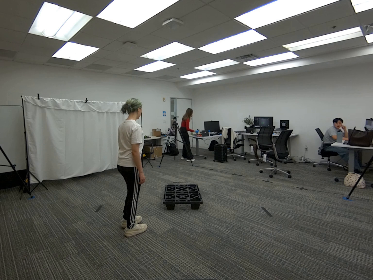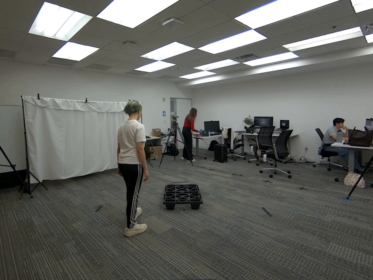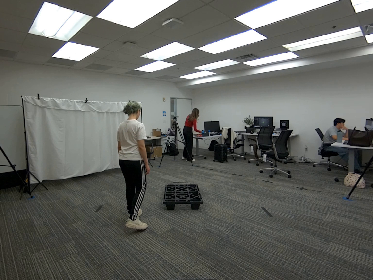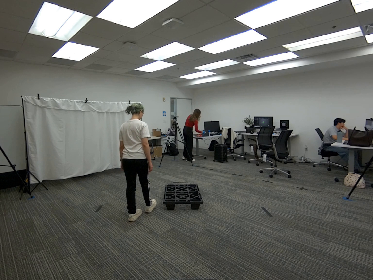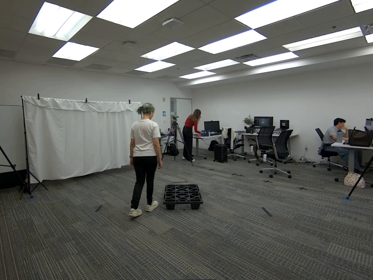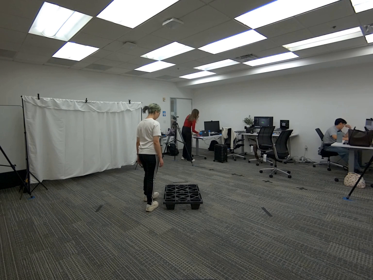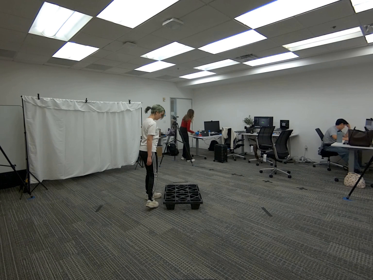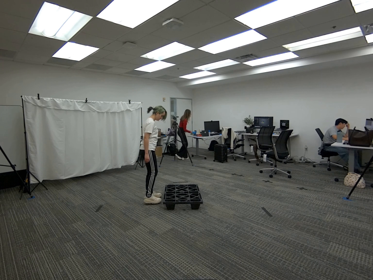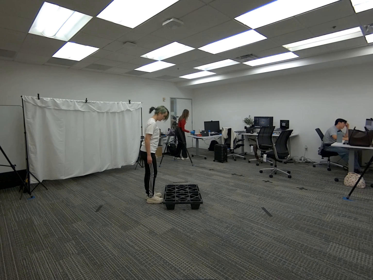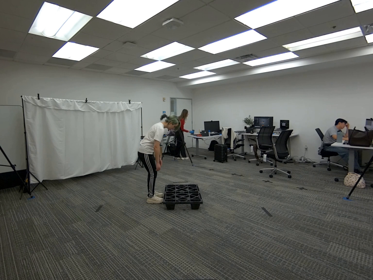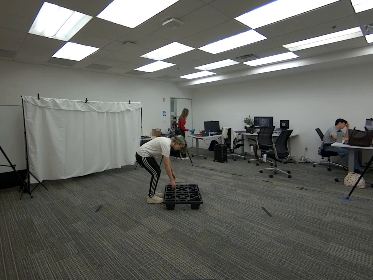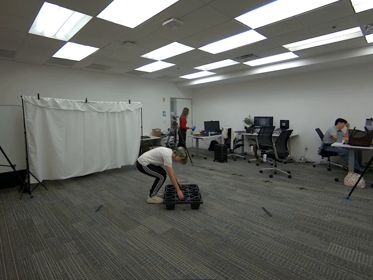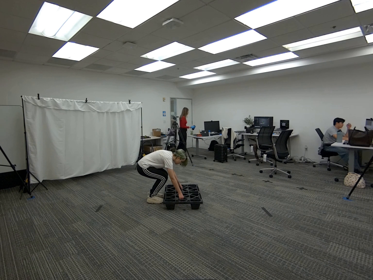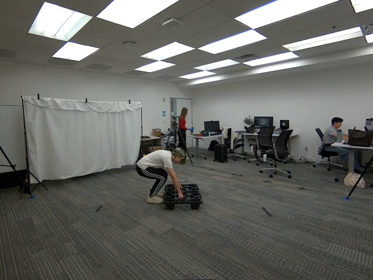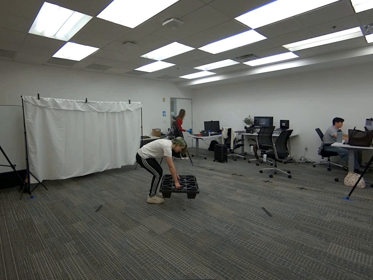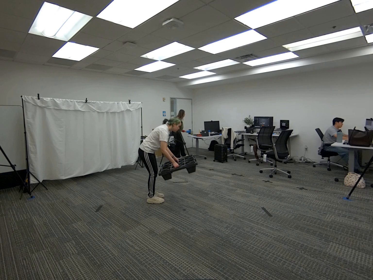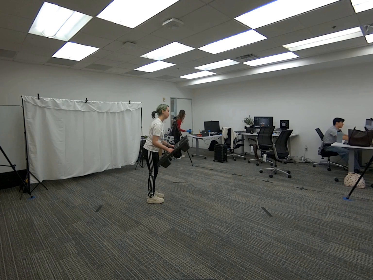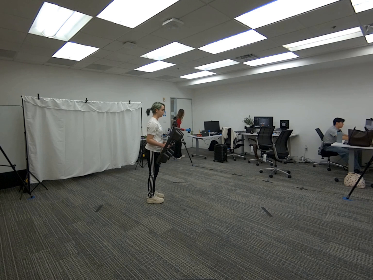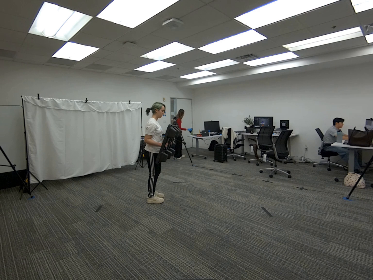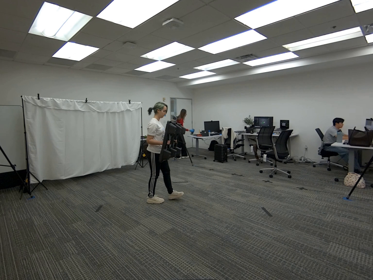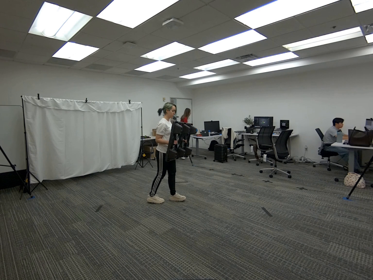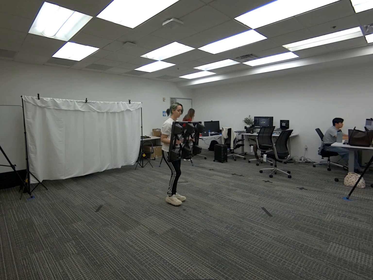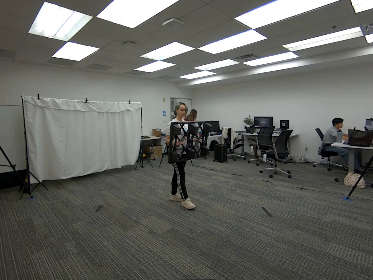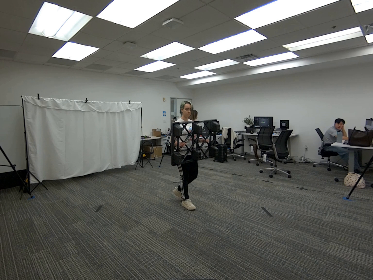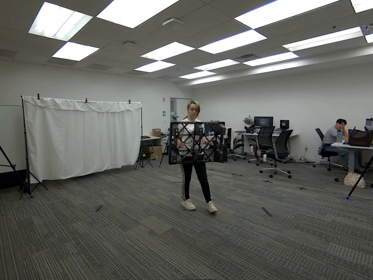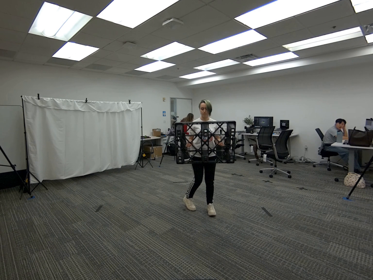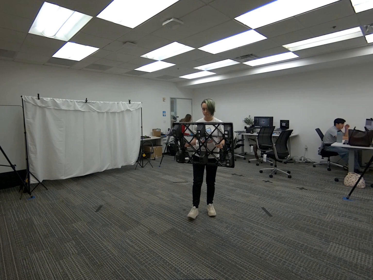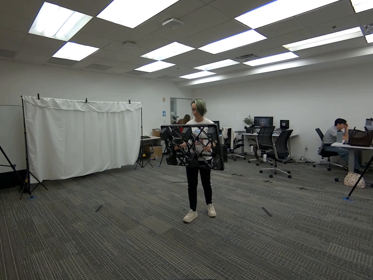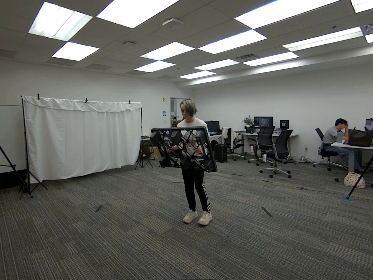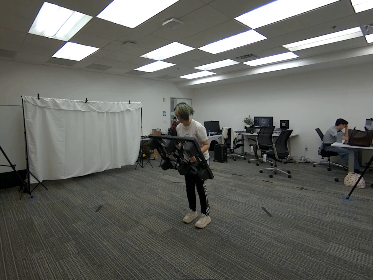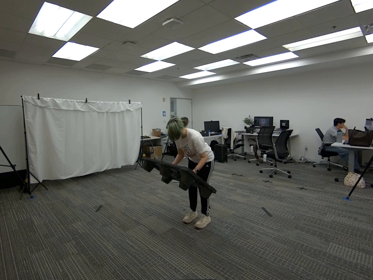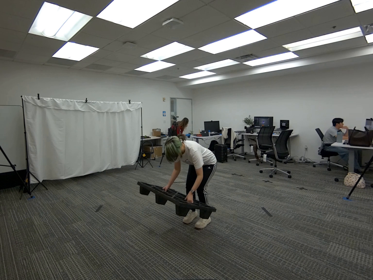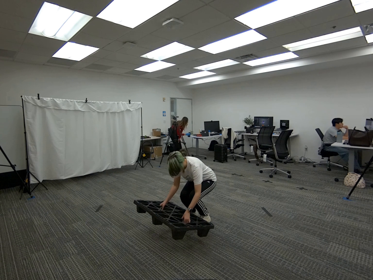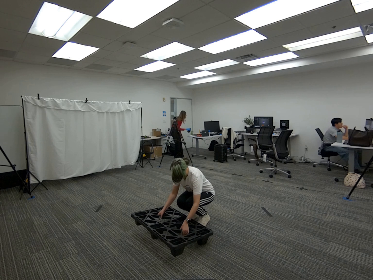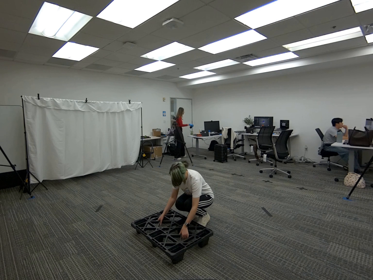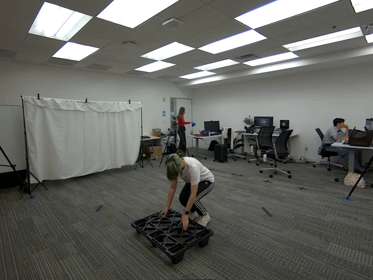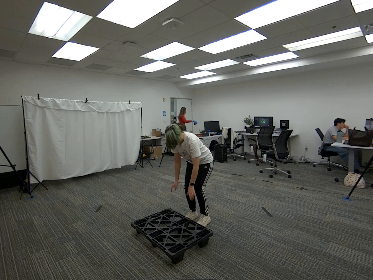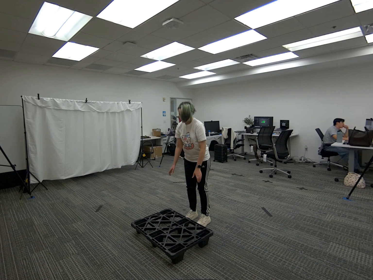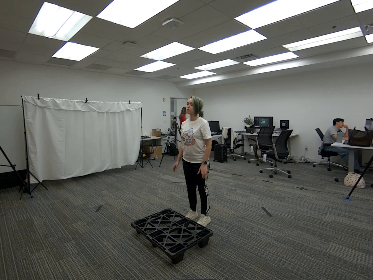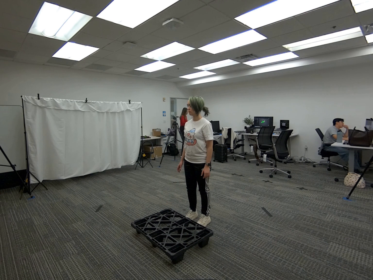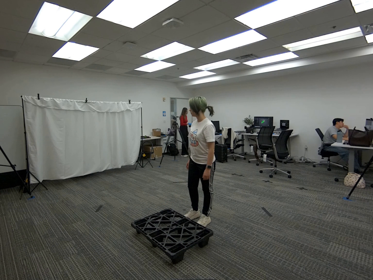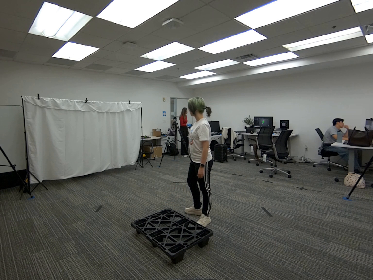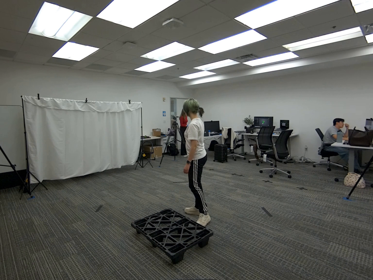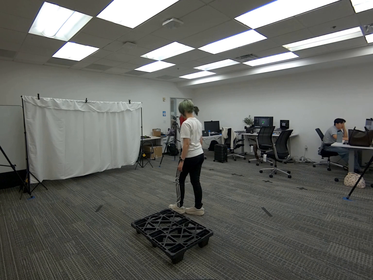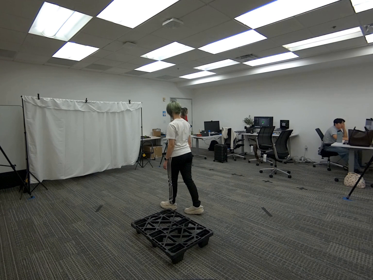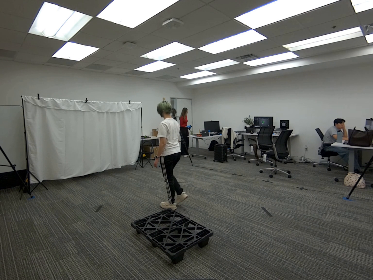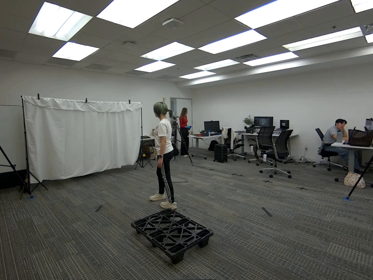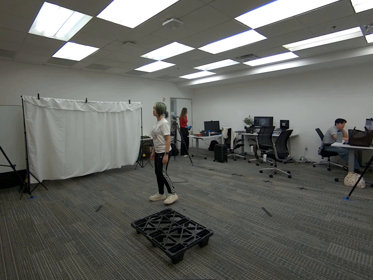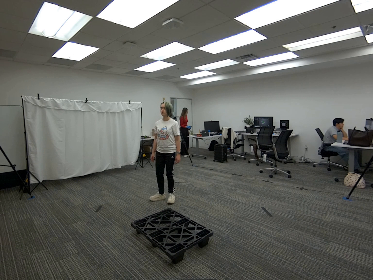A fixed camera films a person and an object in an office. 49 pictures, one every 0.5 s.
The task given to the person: Walk over to the platform on the ground and lift the platform using both hands and place in a different spot on the ground.
